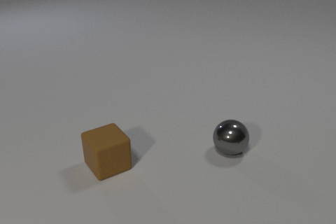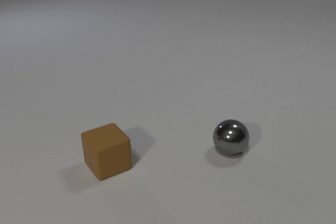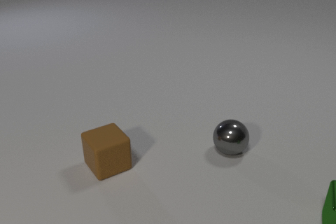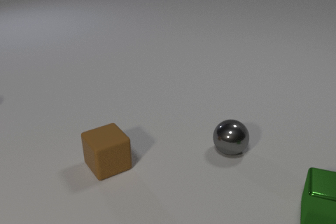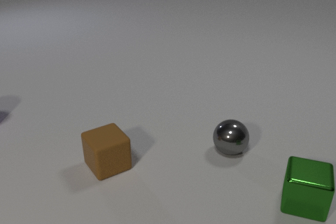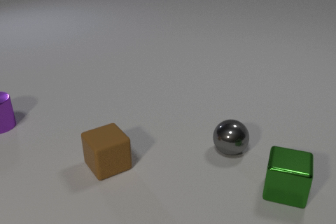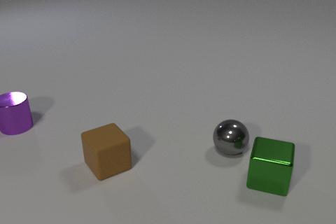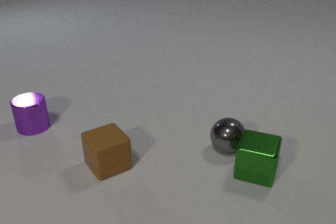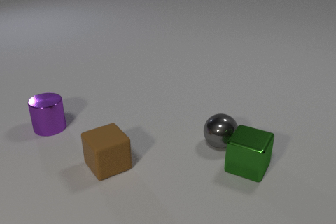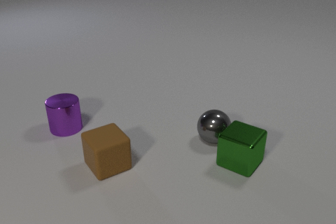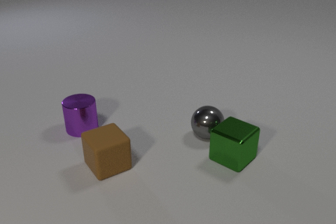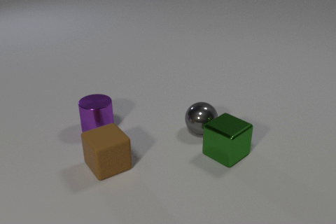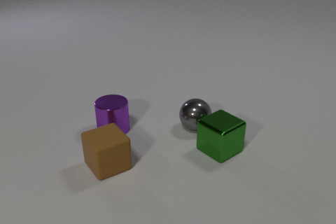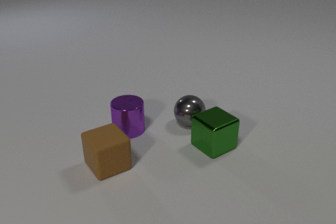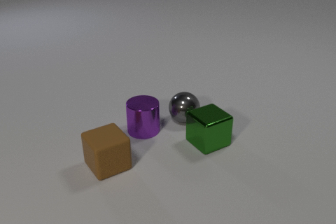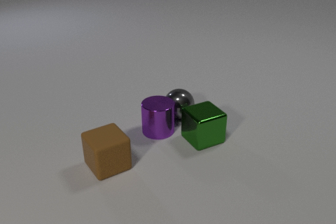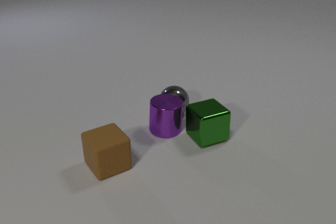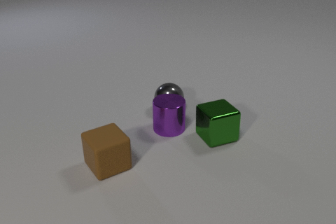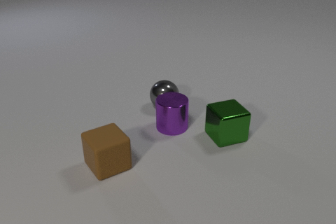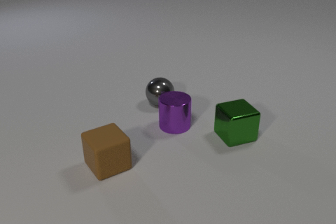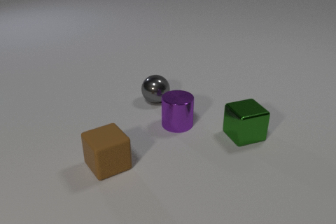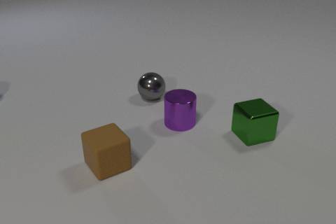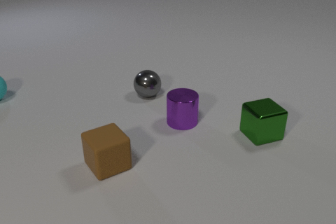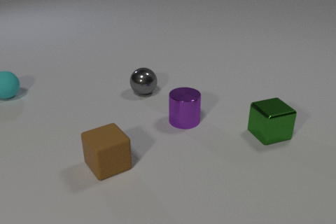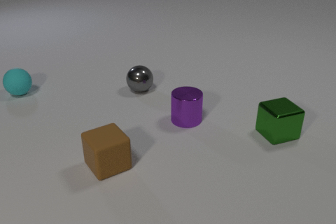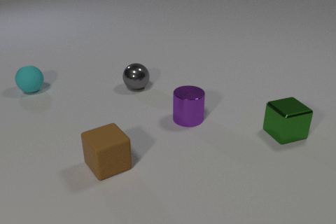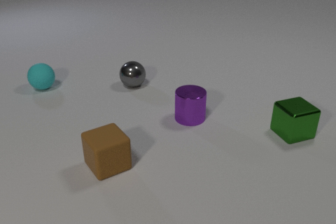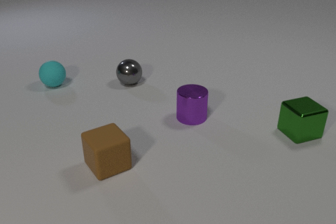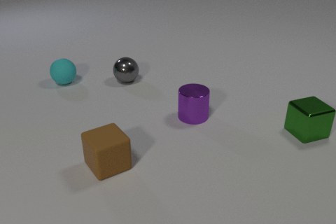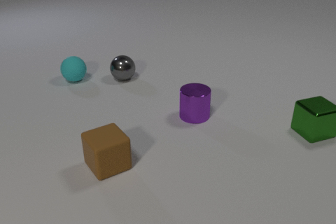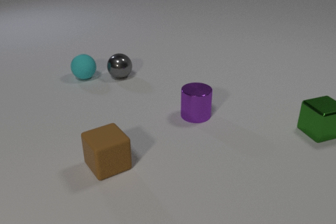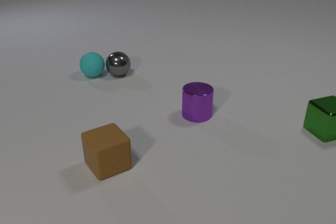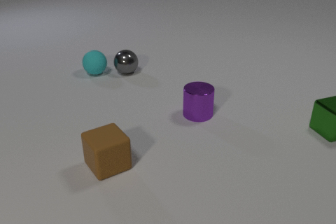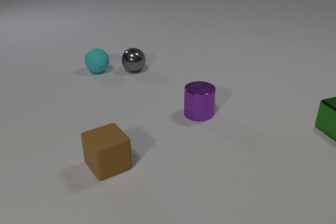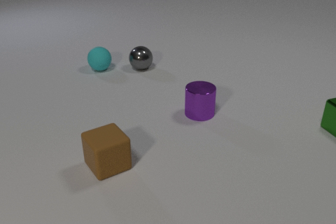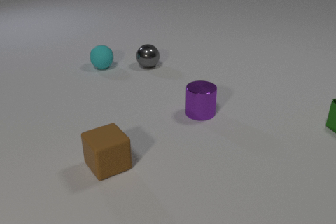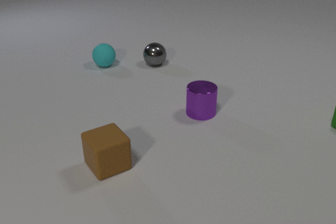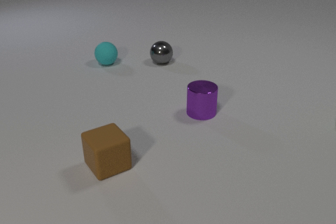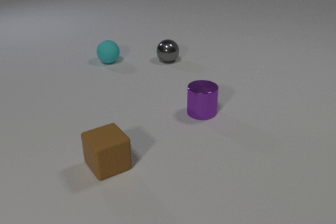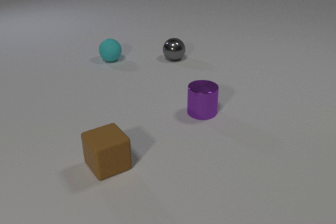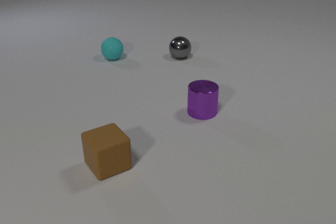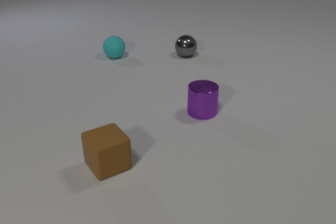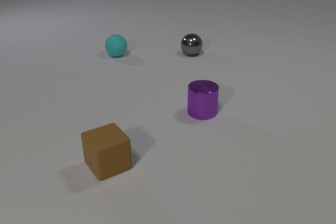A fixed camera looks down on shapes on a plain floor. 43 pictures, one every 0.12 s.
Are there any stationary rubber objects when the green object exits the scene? yes.
How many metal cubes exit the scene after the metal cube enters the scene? 1.
Are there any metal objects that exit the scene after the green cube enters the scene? yes.
0.00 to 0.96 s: The green metal cube comes in at the right edge, slides to the left and away from the camera. The gray metal sphere rolls to the left and away from the camera. The purple metal cylinder comes in at the left edge, slides to the right and toward the camera. The green metal cube and the gray metal sphere collide.
0.96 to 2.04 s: The green metal cube slides away from the camera and to the left, spins clockwise seen from above by about 45 degrees, its near face sliding to the left. The gray metal sphere rolls away from the camera and to the left. The purple metal cylinder slides to the right. The green metal cube and the purple metal cylinder collide.
2.04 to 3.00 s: The green metal cube slides to the right. The gray metal sphere rolls away from the camera and to the left. The cyan rubber sphere comes in at the left edge, rolls to the right. The purple metal cylinder slides to the right and away from the camera.
3.00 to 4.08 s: The green metal cube slides to the right and away from the camera. The gray metal sphere rolls away from the camera. The cyan rubber sphere rolls to the right and away from the camera. The purple metal cylinder slides away from the camera and to the right. The gray metal sphere and the cyan rubber sphere collide.
4.08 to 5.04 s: The green metal cube slides to the right and away from the camera, leaves at the right edge. The gray metal sphere rolls to the right and away from the camera. The cyan rubber sphere rolls away from the camera and to the right.
